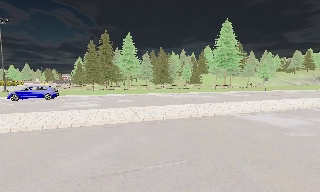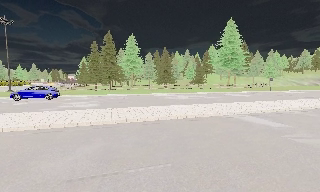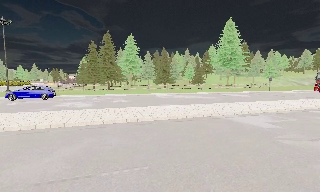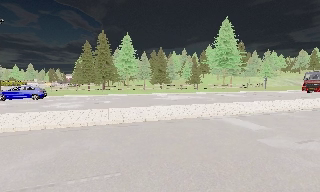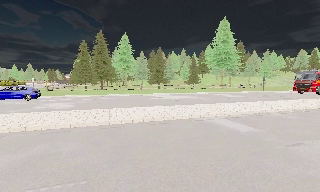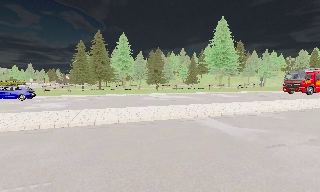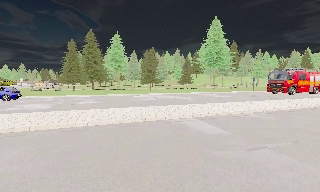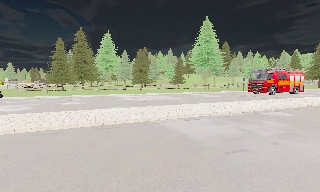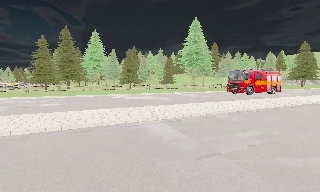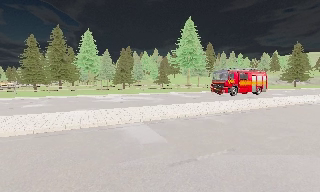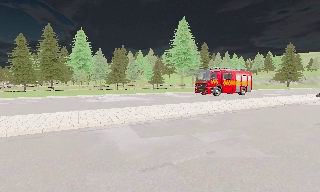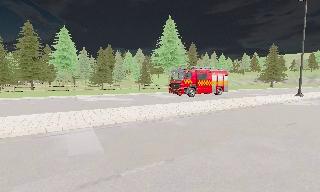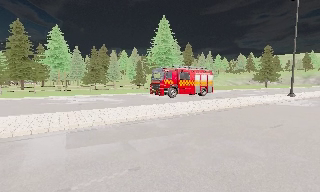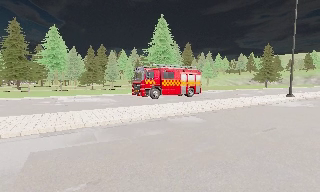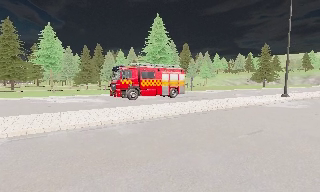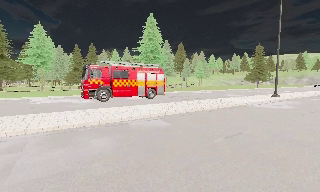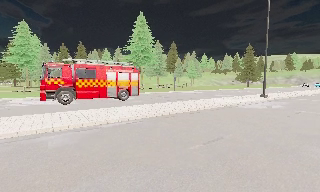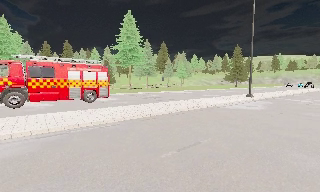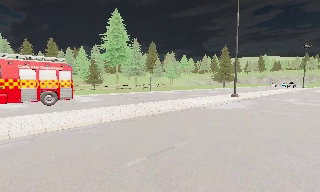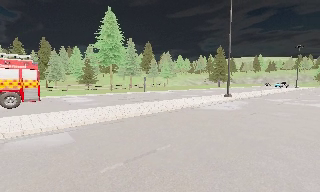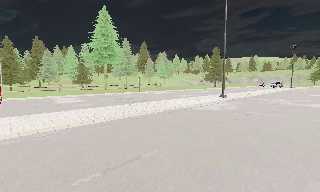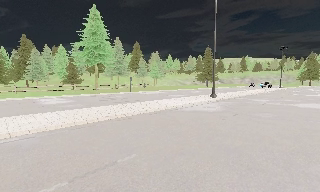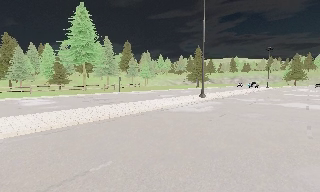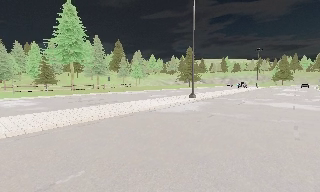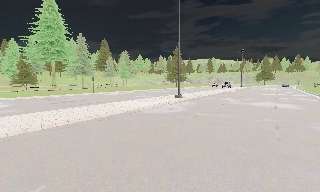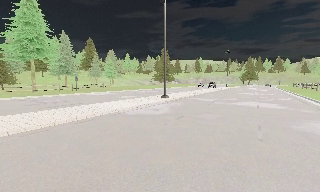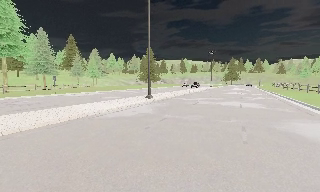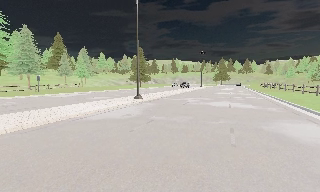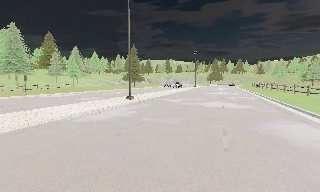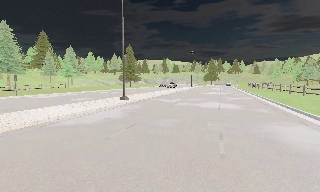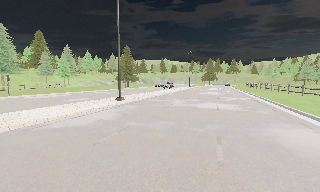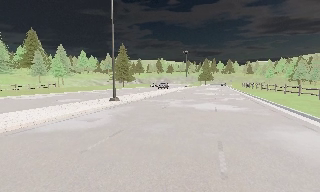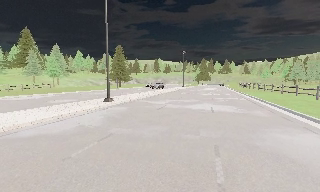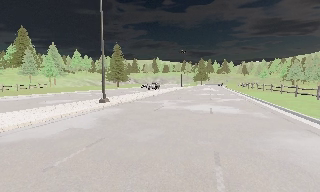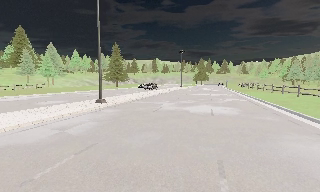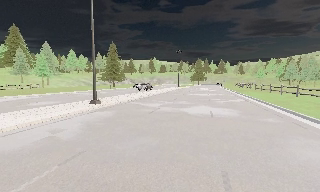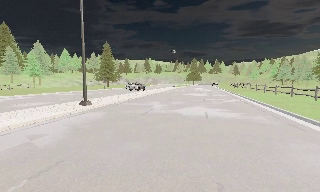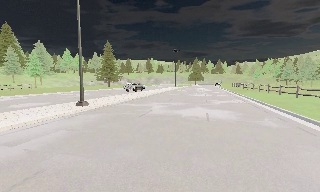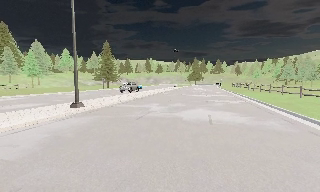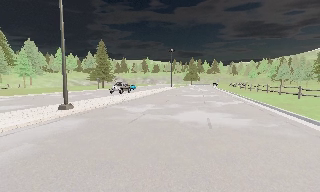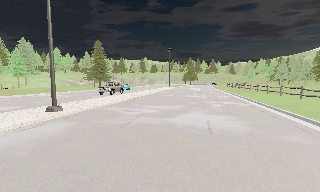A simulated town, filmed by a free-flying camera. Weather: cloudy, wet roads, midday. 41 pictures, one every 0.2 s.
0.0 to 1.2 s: The camera travels to its right, about 3.5 m, so close, fixed things drift to the left.
1.2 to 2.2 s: The camera pans to its right, which is clockwise from overhead, by about 10 degrees. It travels to its right and forward, about 3.5 m, so close, fixed things drift to the left.
2.2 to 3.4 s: The camera travels to its right and forward, about 5 m, so close, fixed things drift to the left.
3.4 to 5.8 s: The camera swings to its right by about 35 degrees, and the scene slides to the left. It travels forward and to its right, about 5 m.
5.8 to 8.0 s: The camera travels forward, about 6 m, so what stands in front looms larger.
The film runs forward here.
